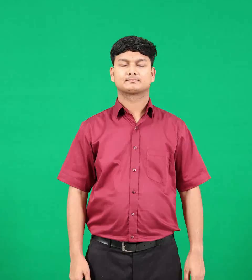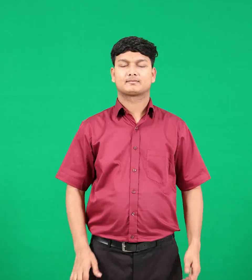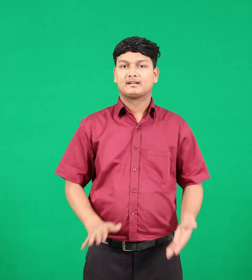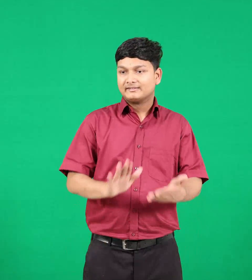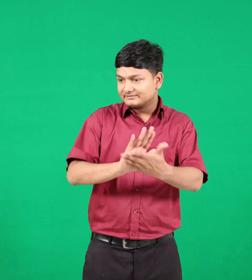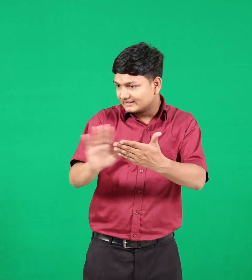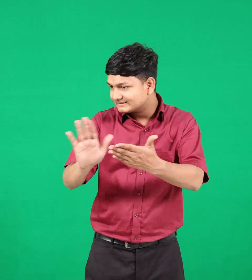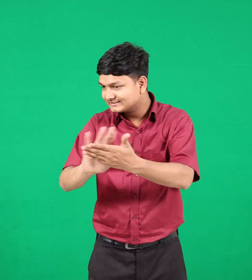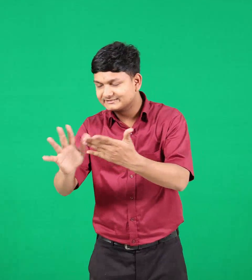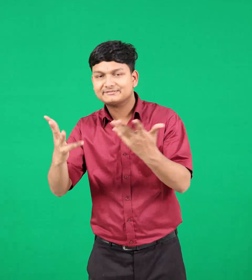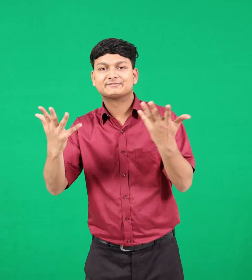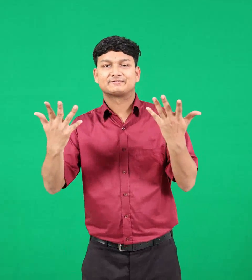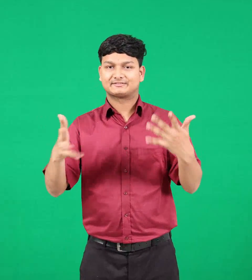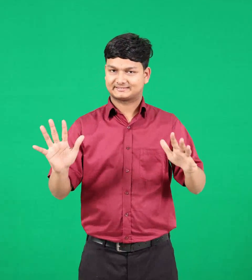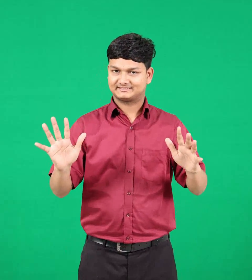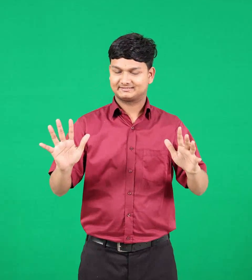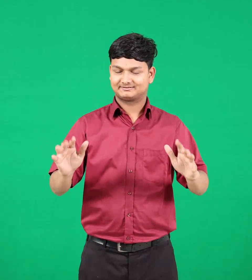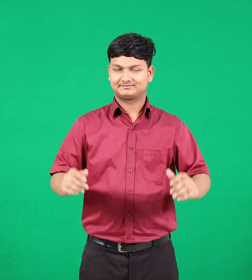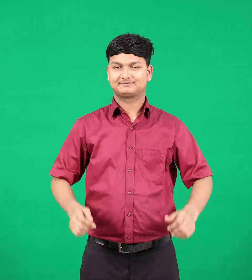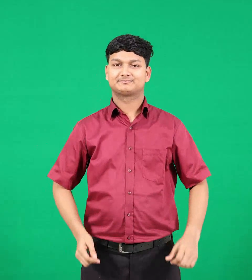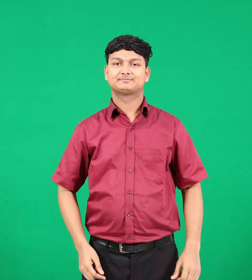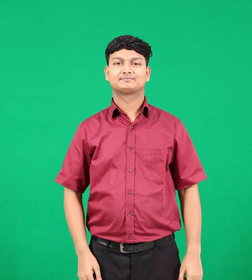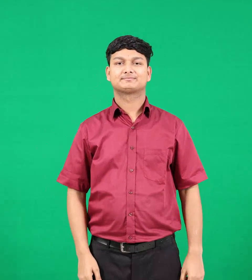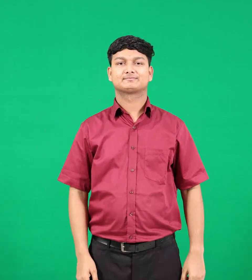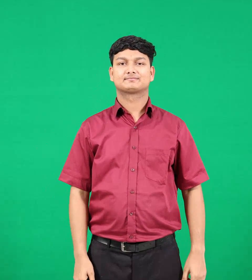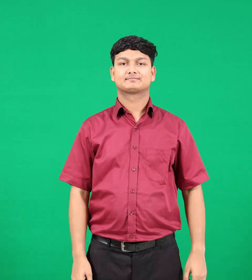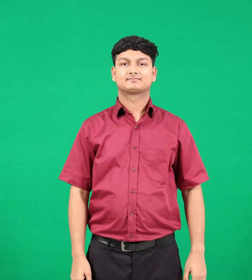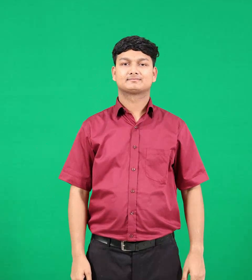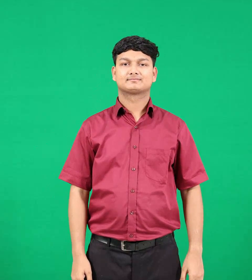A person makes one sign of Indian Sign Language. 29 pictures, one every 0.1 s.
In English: cleaned
